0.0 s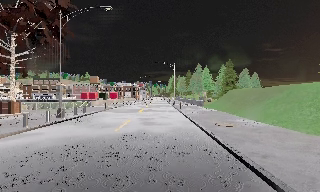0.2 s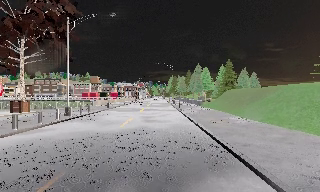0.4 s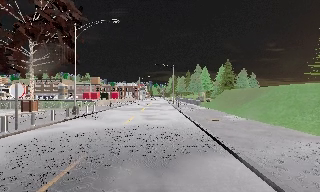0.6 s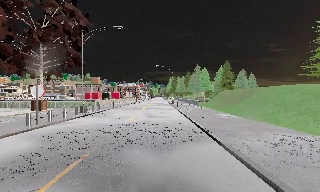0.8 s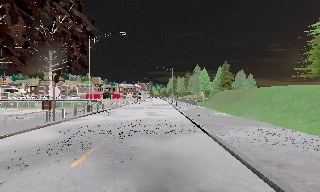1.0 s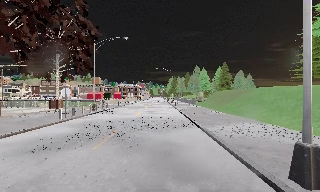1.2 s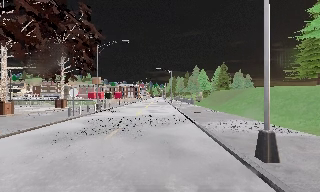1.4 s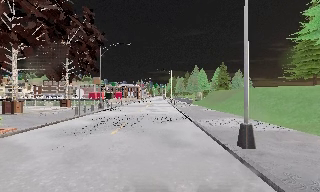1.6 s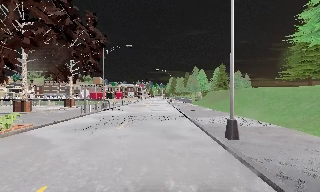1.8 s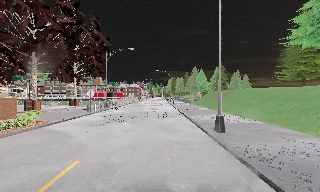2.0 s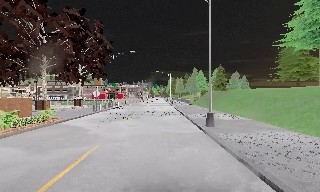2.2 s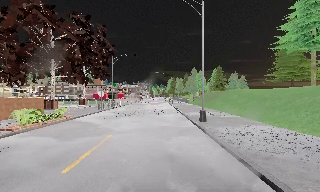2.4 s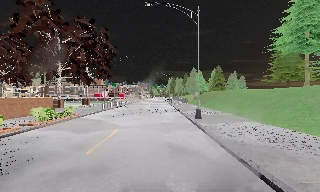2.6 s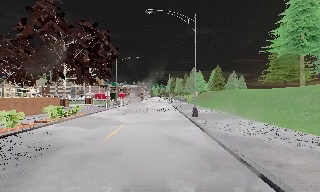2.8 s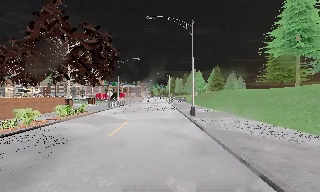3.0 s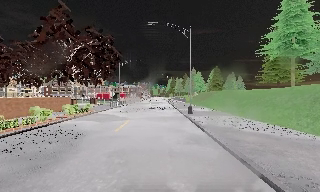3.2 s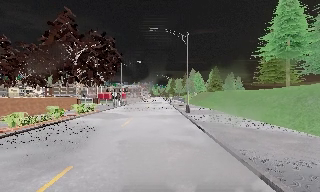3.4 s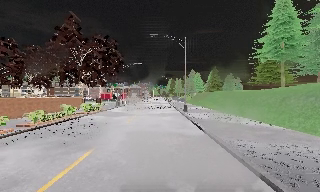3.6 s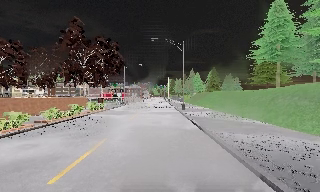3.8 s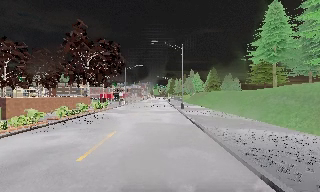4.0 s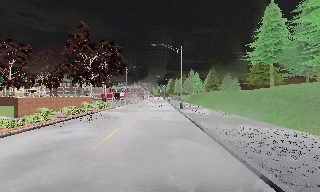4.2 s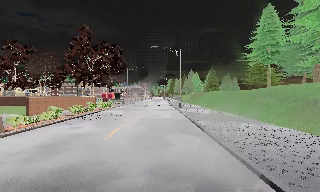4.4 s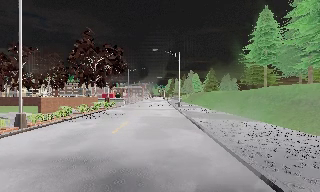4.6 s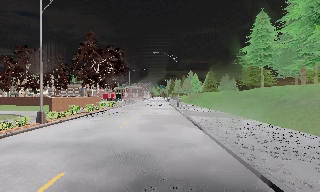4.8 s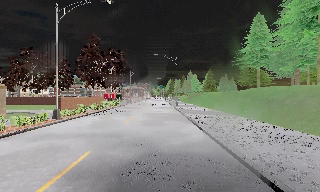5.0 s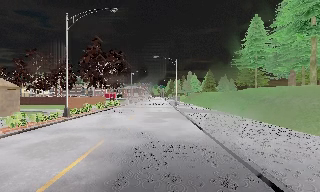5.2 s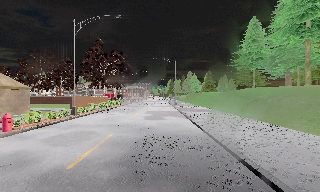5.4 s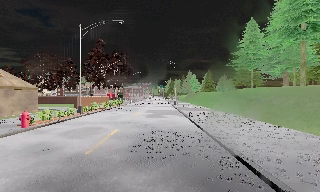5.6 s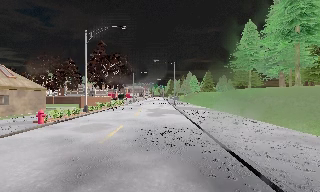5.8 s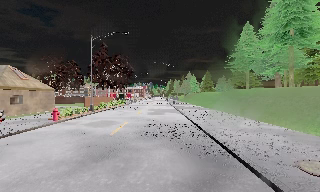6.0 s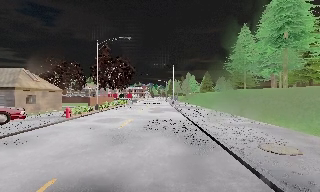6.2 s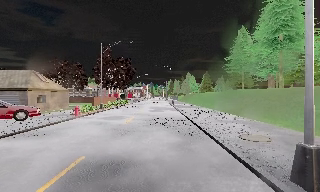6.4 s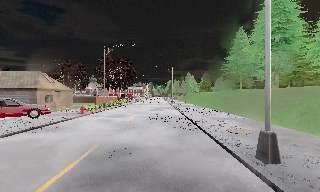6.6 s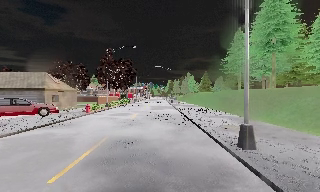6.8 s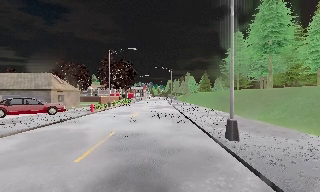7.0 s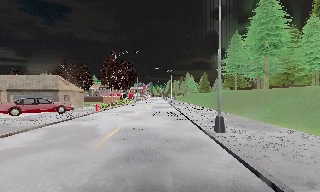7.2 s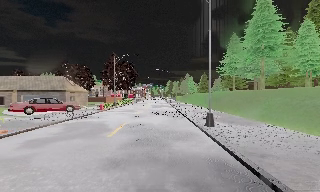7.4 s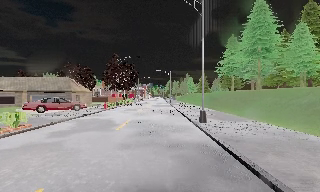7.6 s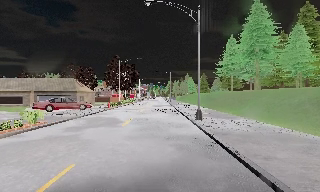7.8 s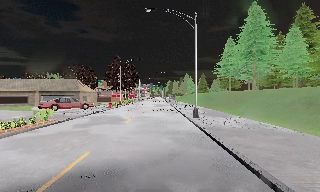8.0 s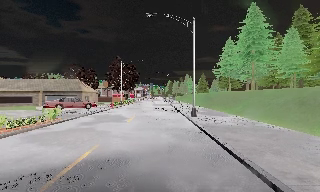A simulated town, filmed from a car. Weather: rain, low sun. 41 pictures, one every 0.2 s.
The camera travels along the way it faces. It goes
backward.
0.0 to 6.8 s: The camera travels backward, about 40 m, so what stands in front gets smaller.
6.8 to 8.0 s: The camera travels backward, about 6 m, so what stands in front gets smaller. It loses speed.
The film runs backward here.
